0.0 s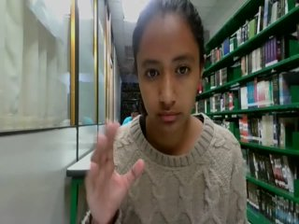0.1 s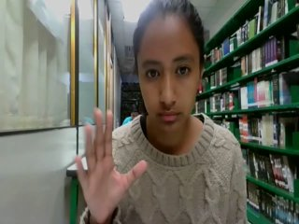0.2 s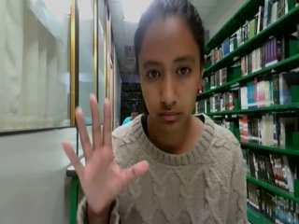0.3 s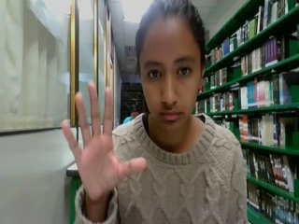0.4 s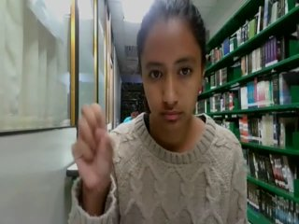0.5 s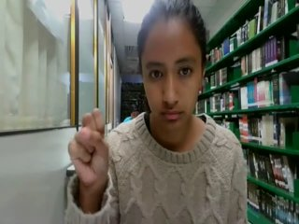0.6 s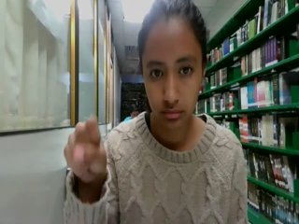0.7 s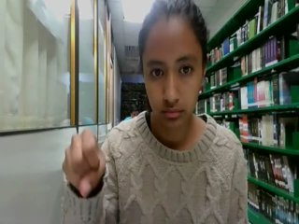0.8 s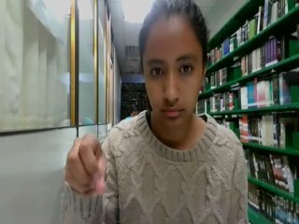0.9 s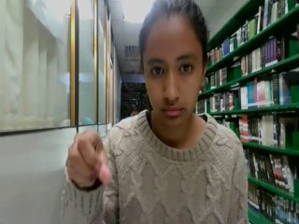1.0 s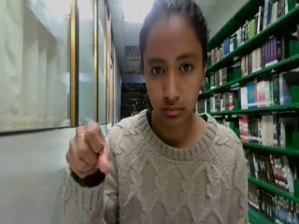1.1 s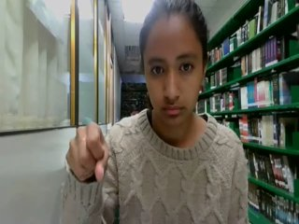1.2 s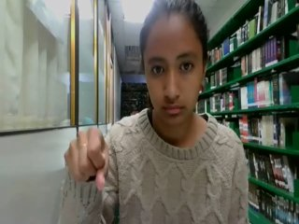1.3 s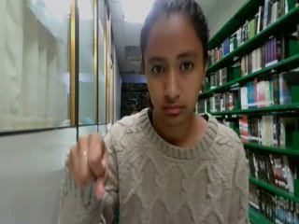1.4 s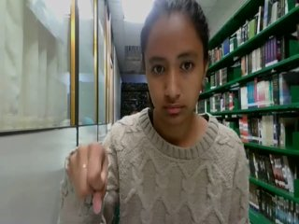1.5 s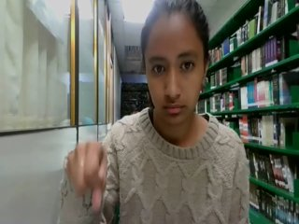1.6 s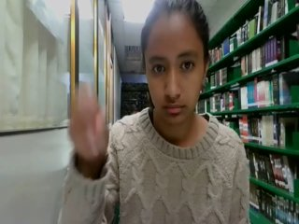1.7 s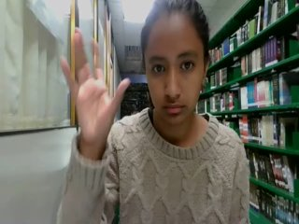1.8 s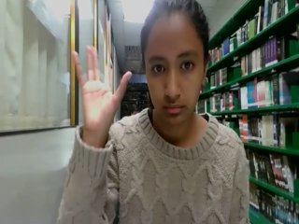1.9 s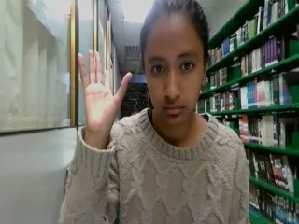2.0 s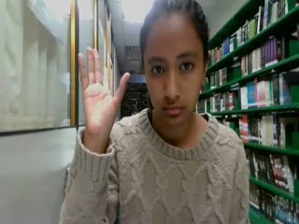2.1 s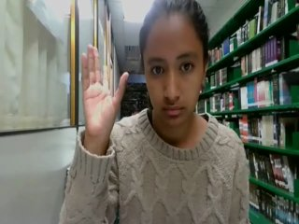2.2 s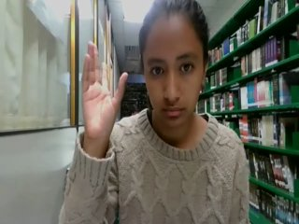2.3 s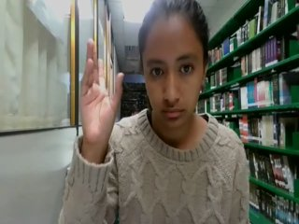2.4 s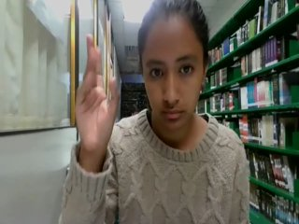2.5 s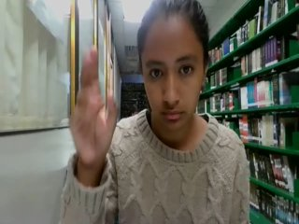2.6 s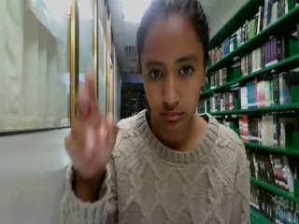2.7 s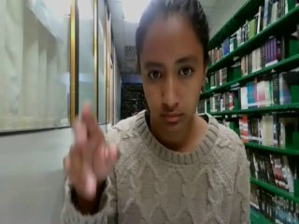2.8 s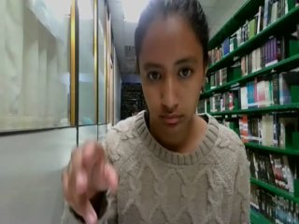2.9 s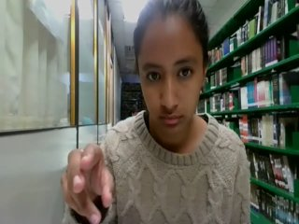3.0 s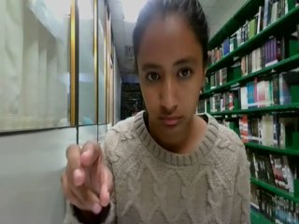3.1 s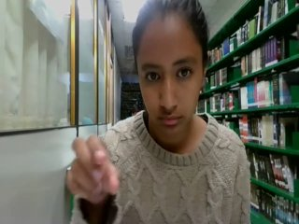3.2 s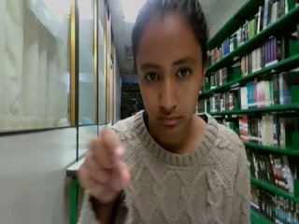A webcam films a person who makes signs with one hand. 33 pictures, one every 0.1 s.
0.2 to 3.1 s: On the screen the hand sweeps upward. The name of the sign: Throw up.
